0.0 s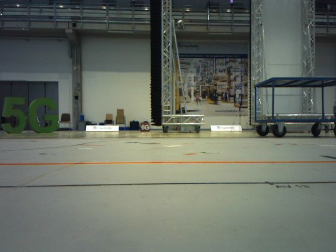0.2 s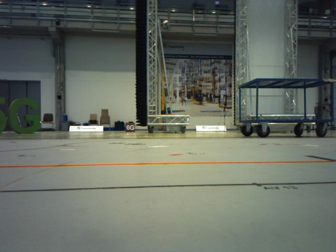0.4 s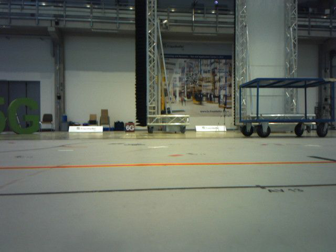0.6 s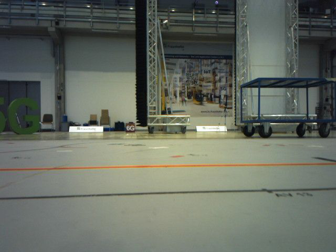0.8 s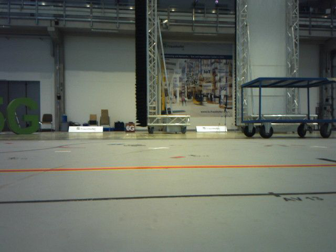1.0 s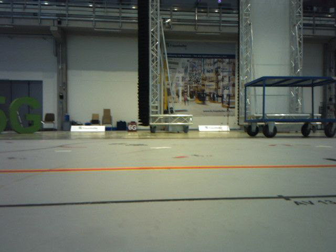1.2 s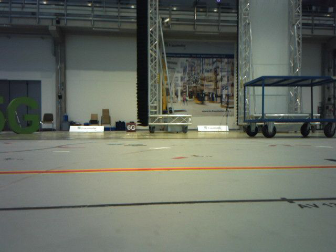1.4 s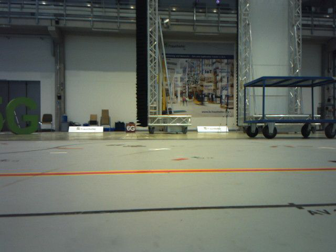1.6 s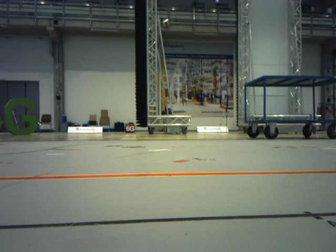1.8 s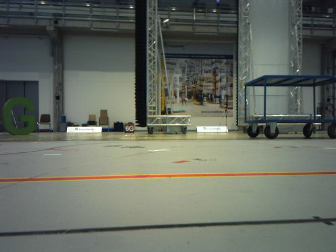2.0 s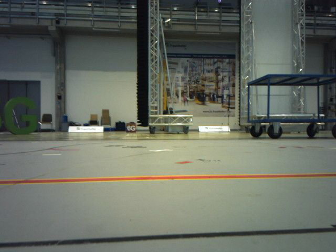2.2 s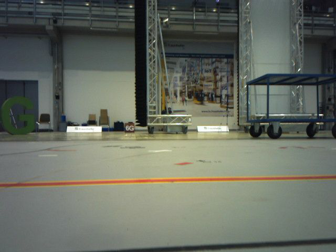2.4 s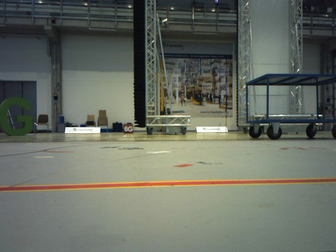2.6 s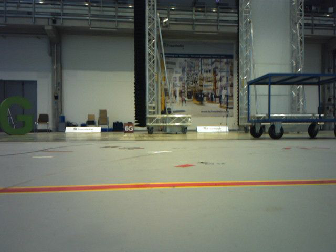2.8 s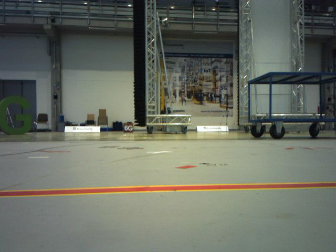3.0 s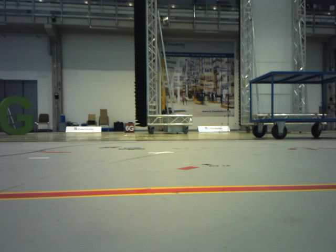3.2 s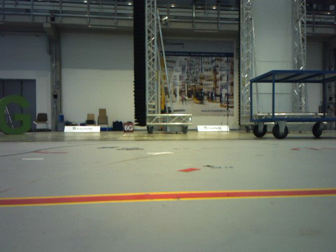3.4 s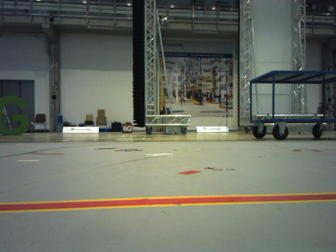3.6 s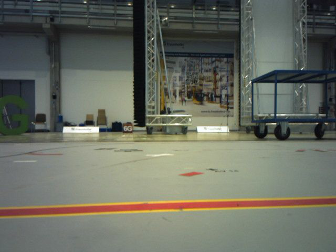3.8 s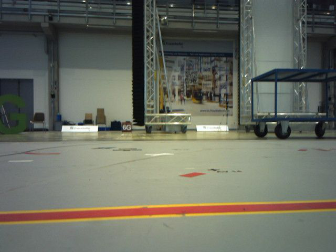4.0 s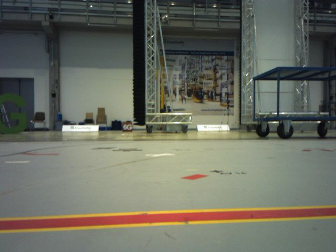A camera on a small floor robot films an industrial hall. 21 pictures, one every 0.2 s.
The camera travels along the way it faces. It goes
forward.
0.0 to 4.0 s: The camera travels forward, about 0.8 m, so what stands in front looms larger.
The film runs forward here.
